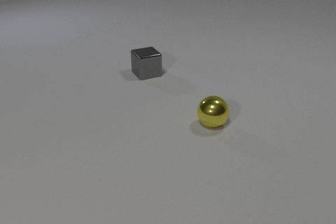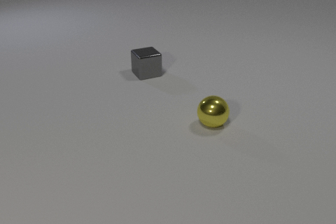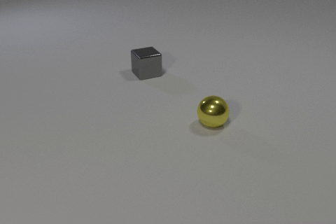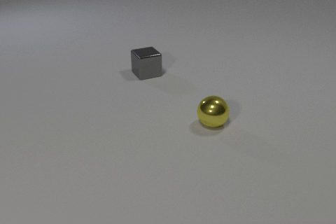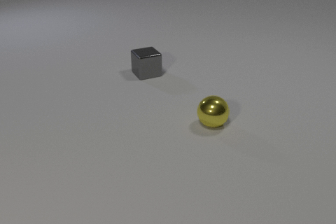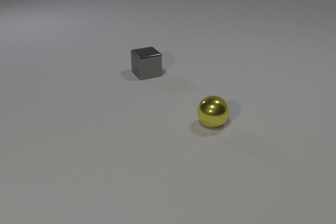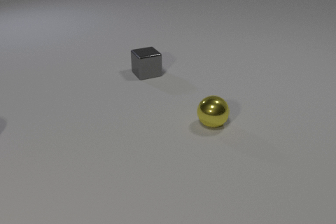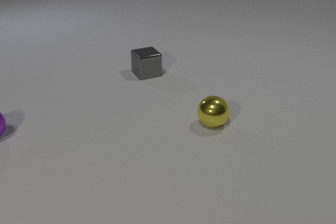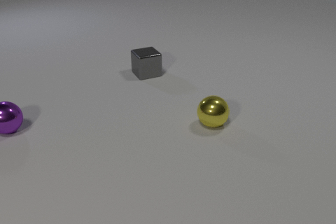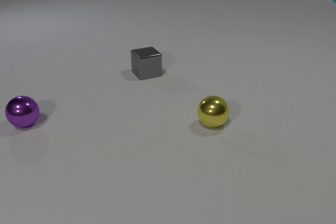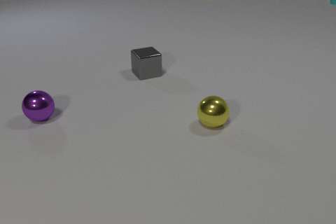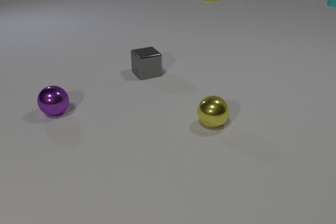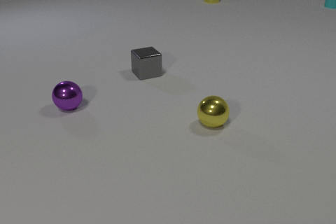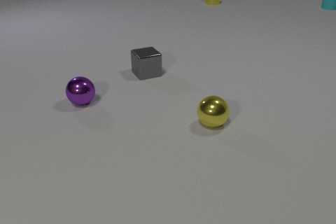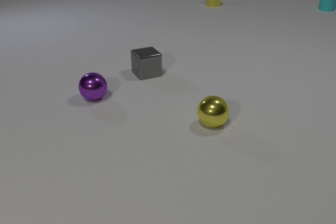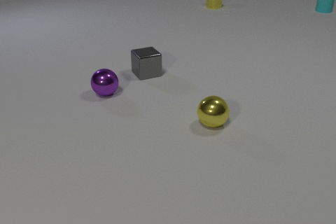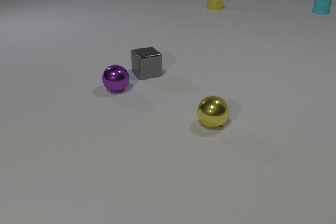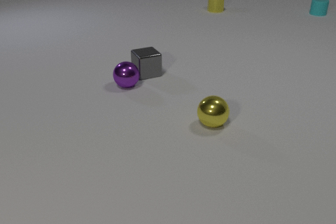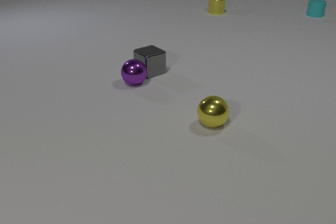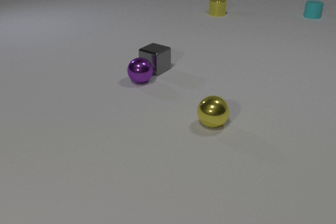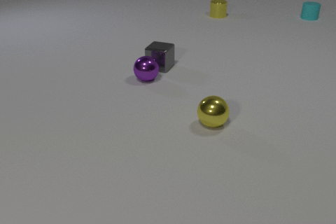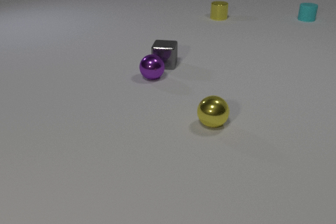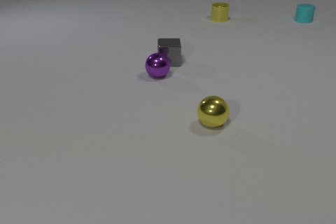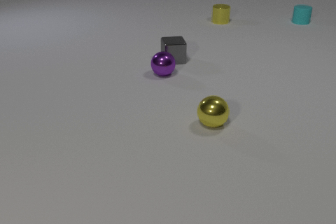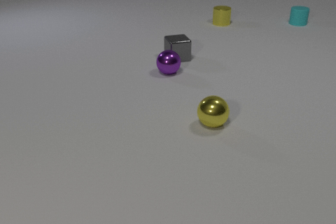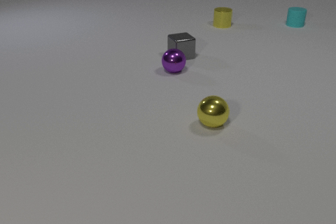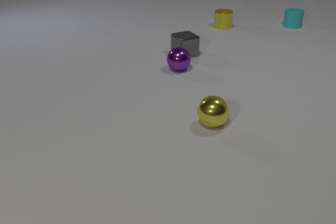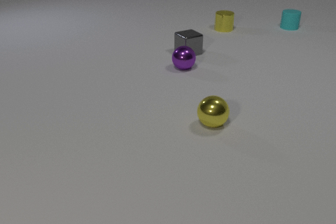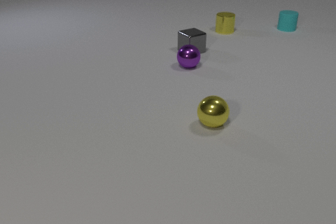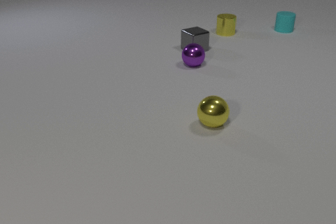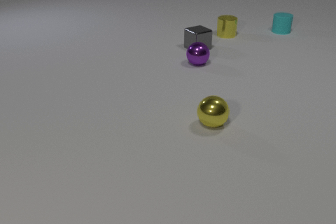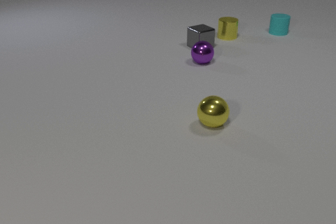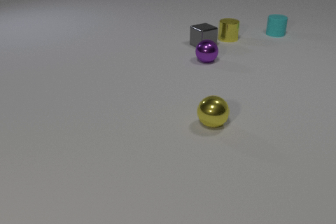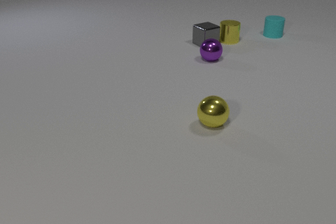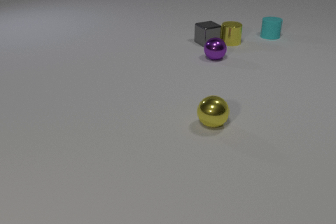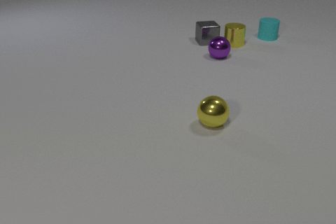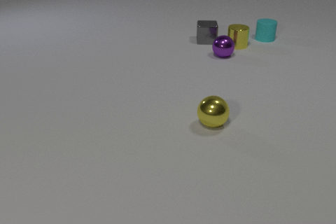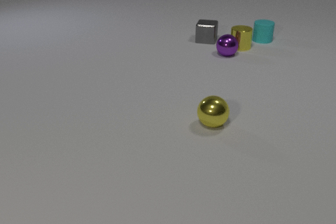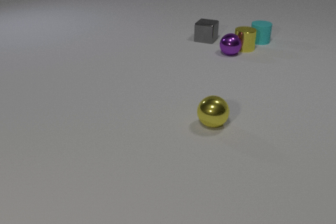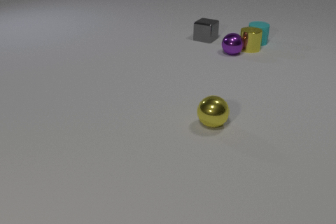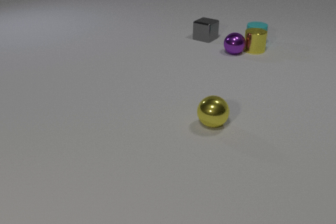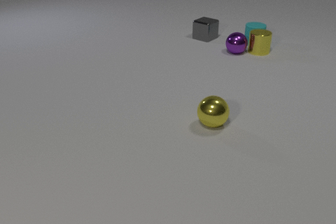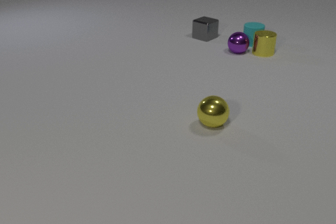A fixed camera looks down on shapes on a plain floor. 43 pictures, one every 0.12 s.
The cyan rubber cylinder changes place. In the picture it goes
toward the camera.
The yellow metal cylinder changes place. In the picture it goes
toward the camera.
0.00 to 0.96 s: The purple metal sphere comes in at the left edge, rolls to the right. The cyan rubber cylinder comes in at the right edge.
0.96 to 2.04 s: The purple metal sphere rolls to the right and away from the camera. The yellow metal cylinder comes in at the top edge, slides toward the camera. The cyan rubber cylinder slides toward the camera.
2.04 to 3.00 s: The purple metal sphere rolls to the right and away from the camera. The gray metal cube slides away from the camera and to the right, spins so that its near face slides to the right, counterclockwise seen from above. The yellow metal cylinder slides toward the camera. The cyan rubber cylinder slides toward the camera and to the left. The purple metal sphere and the gray metal cube collide.
3.00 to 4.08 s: The purple metal sphere rolls to the right and away from the camera. The gray metal cube slides away from the camera and to the right. The yellow metal cylinder slides toward the camera. The cyan rubber cylinder slides toward the camera and to the left. The gray metal cube and the yellow metal cylinder collide.
4.08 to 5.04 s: The purple metal sphere rolls to the right and away from the camera. The gray metal cube slides away from the camera, spins clockwise seen from above by about 75 degrees, its near face sliding to the left. The yellow metal cylinder slides to the right and toward the camera. The cyan rubber cylinder slides toward the camera and to the left. The purple metal sphere and the yellow metal cylinder collide. The yellow metal cylinder and the cyan rubber cylinder collide.
What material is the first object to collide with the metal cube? metal.
What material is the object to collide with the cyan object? metal.
What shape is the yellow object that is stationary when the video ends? sphere.
